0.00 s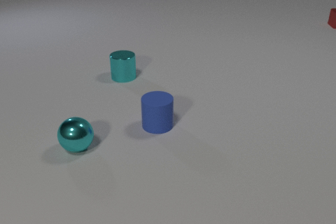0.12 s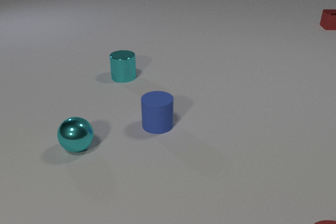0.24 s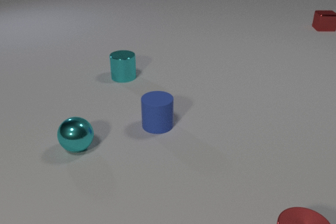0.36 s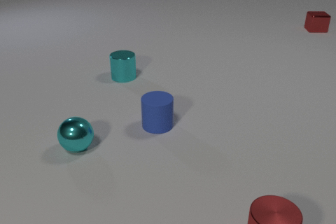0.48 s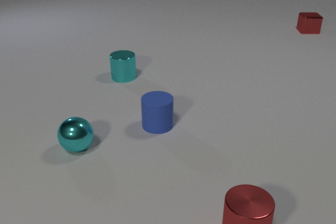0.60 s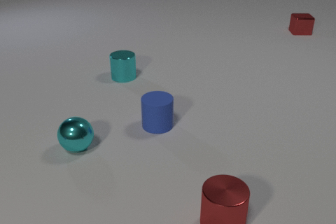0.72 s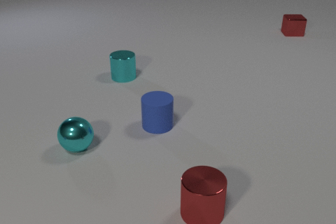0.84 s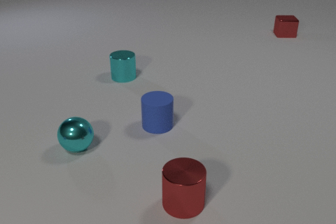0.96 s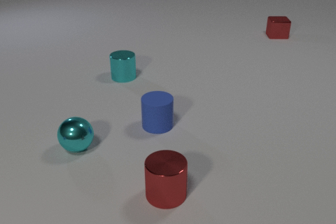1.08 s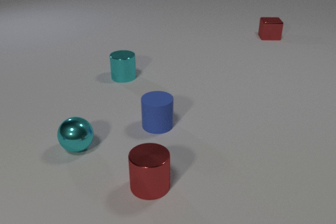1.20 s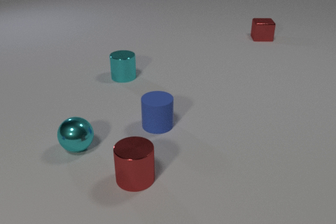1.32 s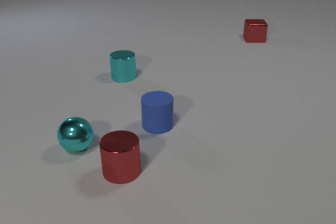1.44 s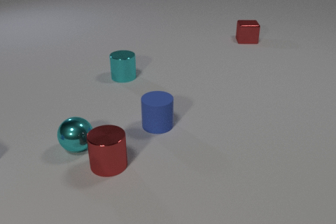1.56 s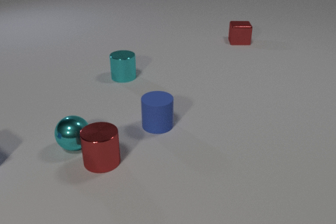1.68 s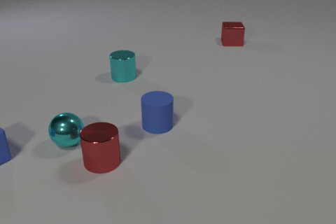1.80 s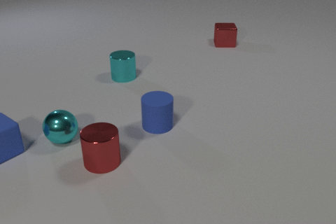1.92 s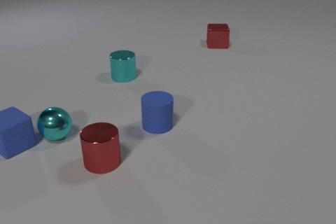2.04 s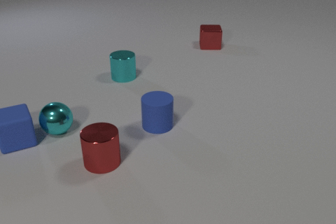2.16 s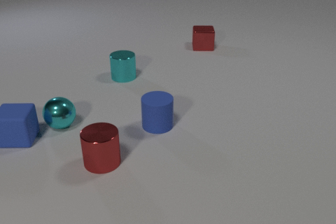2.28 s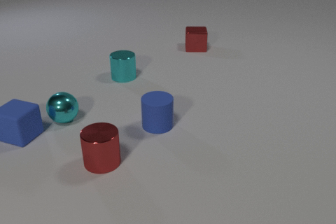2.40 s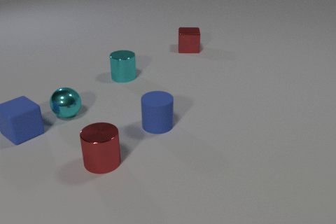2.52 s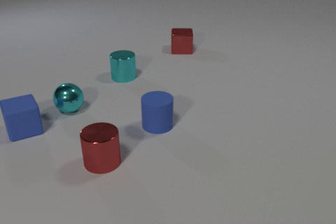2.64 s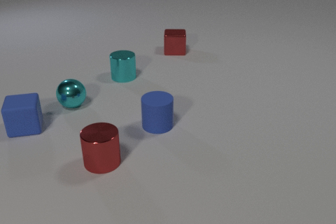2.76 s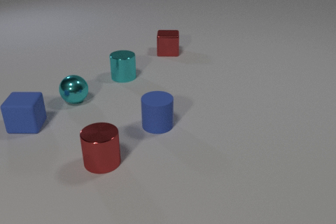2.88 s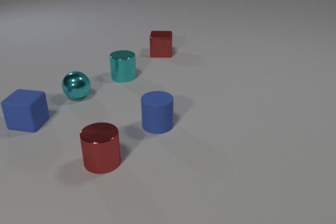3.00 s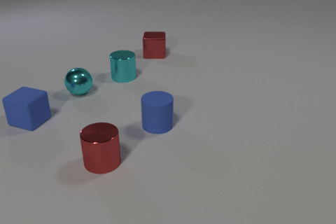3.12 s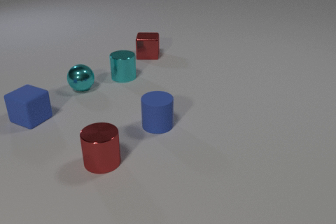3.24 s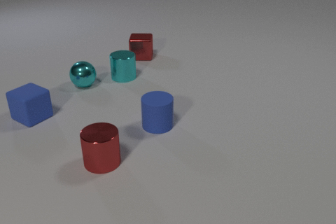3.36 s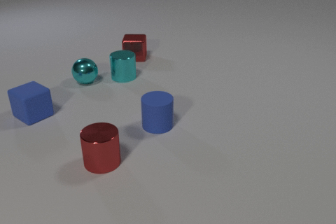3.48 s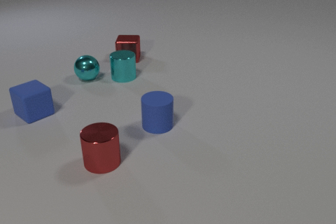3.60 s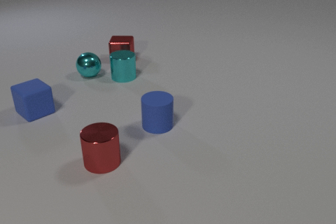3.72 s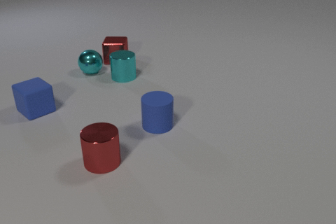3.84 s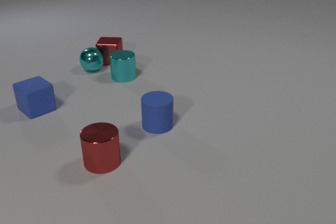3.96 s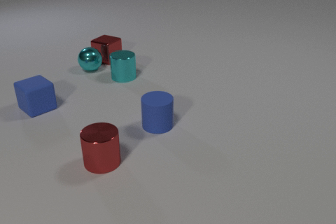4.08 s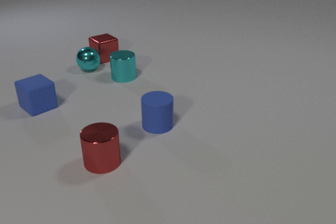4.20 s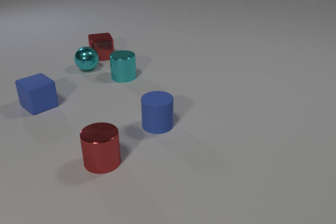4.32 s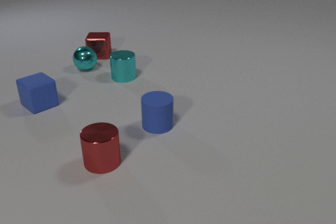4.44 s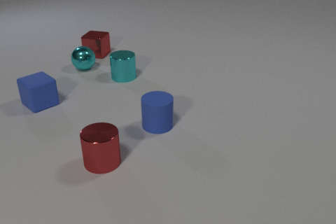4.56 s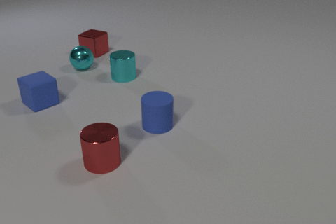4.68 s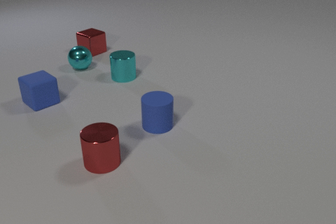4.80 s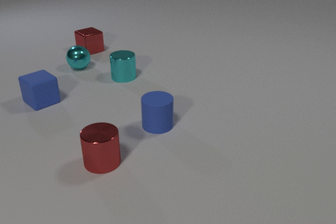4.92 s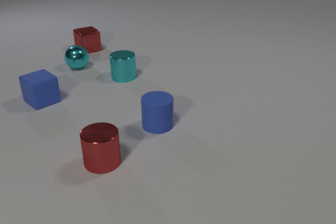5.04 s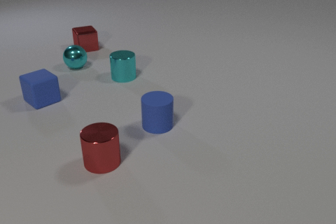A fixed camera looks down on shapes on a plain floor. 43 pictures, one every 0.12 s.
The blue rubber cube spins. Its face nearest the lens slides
to the left.
The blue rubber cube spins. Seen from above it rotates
clockwise.
0.00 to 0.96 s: The red metal cylinder comes in at the bottom edge, slides to the left and away from the camera. The red metal cube slides to the left and toward the camera.
0.96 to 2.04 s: The red metal cylinder slides to the left and away from the camera. The cyan metal sphere rolls away from the camera and to the left. The blue rubber cube comes in at the left edge, slides to the right and away from the camera, spins so that its near face slides to the left, clockwise seen from above. The red metal cube slides to the left and toward the camera. The red metal cylinder and the cyan metal sphere collide. The cyan metal sphere and the blue rubber cube collide.
2.04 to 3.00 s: The cyan metal sphere rolls away from the camera. The blue rubber cube slides away from the camera, spins so that its near face slides to the left, clockwise seen from above. The red metal cube slides to the left and toward the camera.
3.00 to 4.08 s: The cyan metal sphere rolls away from the camera. The blue rubber cube slides away from the camera, spins so that its near face slides to the left, clockwise seen from above. The red metal cube slides to the left, spins clockwise seen from above by about 60 degrees, its near face sliding to the left. The cyan metal sphere and the red metal cube collide.
4.08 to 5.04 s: The cyan metal sphere rolls to the left and away from the camera. The blue rubber cube slides away from the camera. The red metal cube slides away from the camera and to the left, spins so that its near face slides to the left, clockwise seen from above.
Are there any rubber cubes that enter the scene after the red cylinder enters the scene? yes.
What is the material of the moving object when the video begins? metal.
What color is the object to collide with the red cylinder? cyan.
